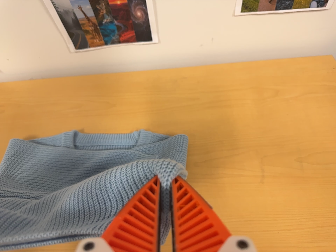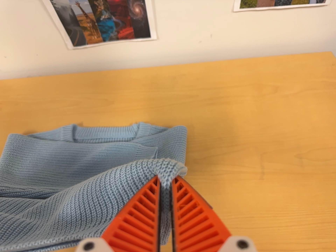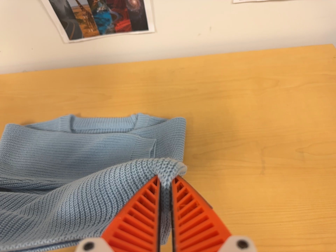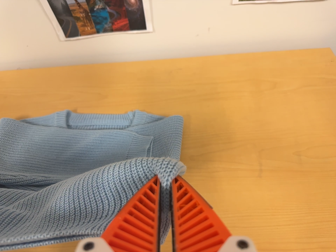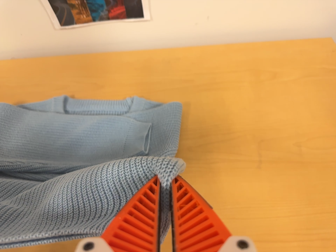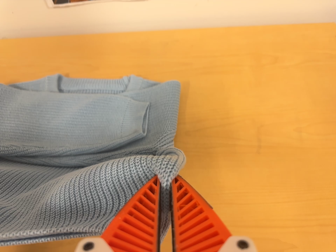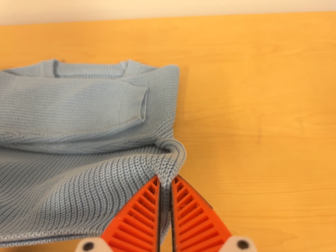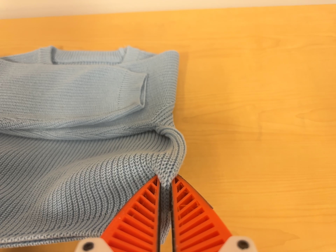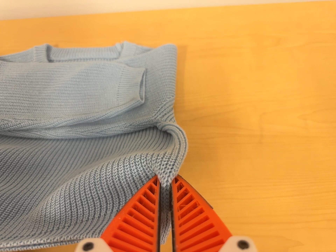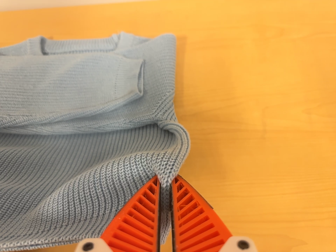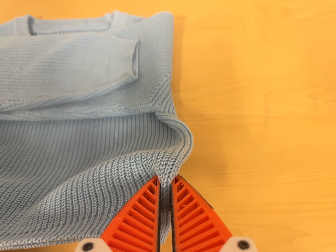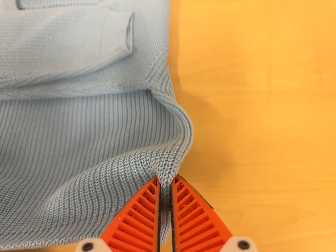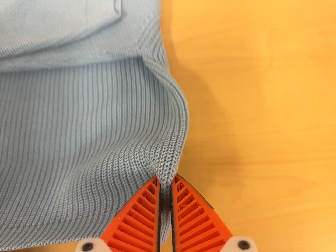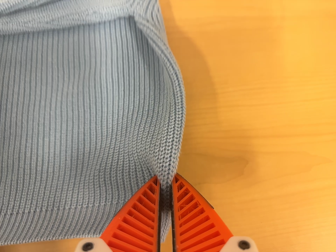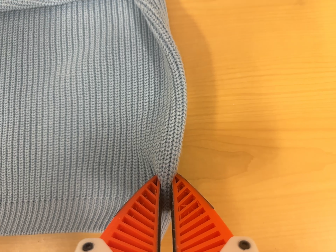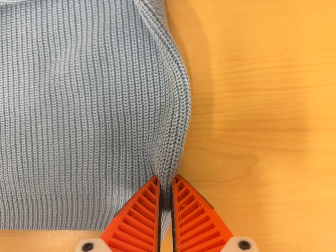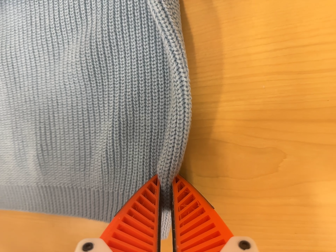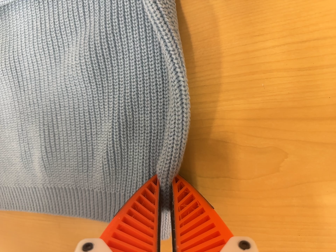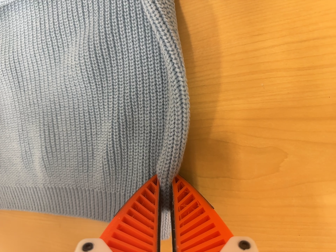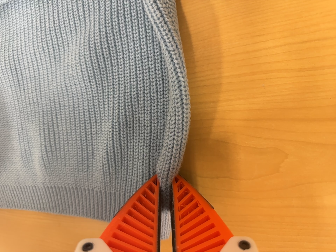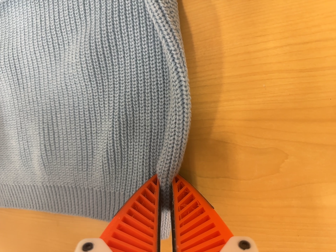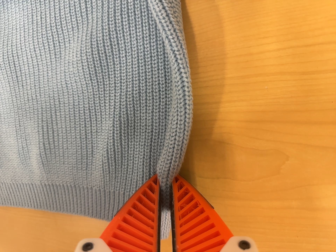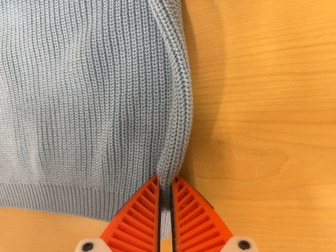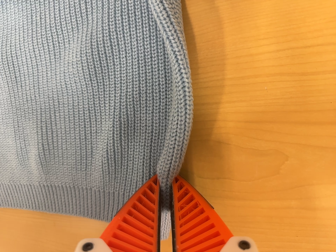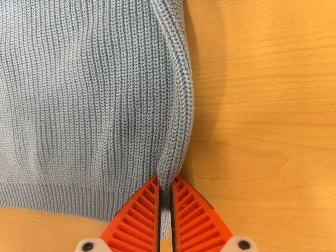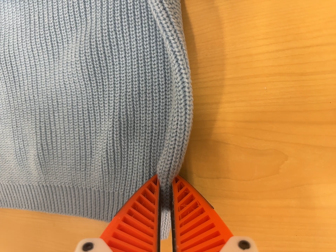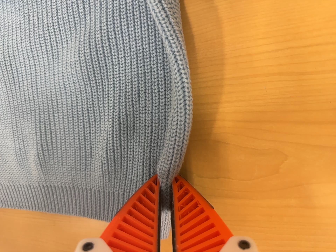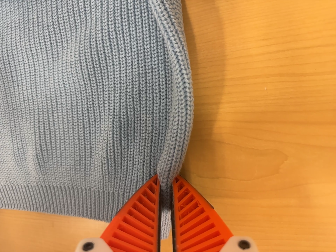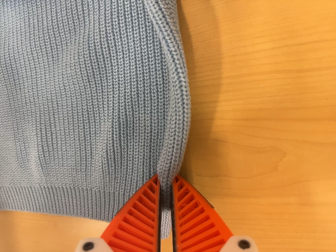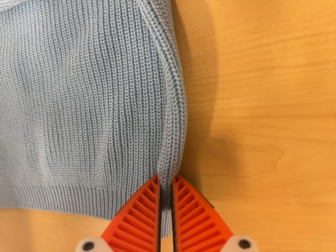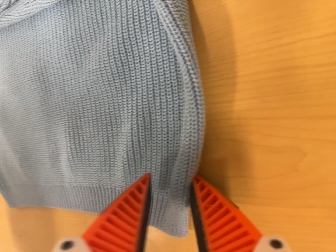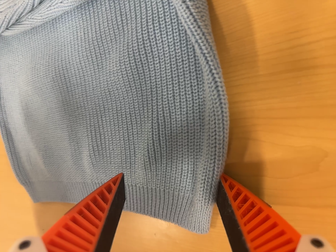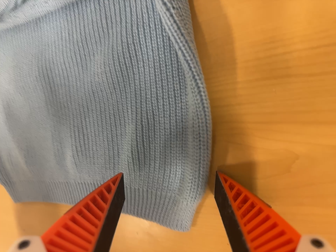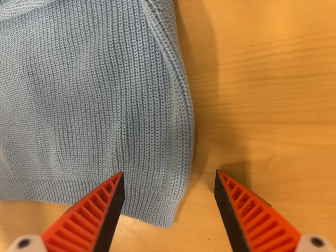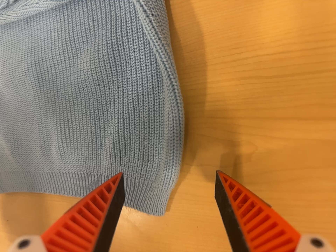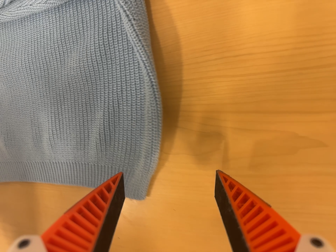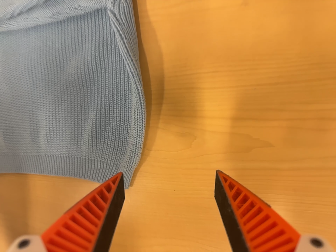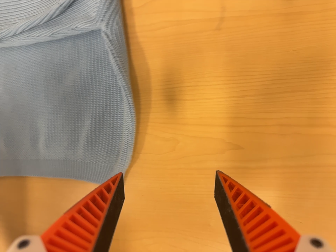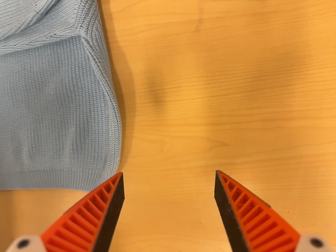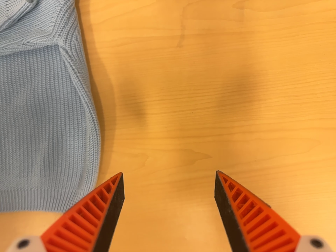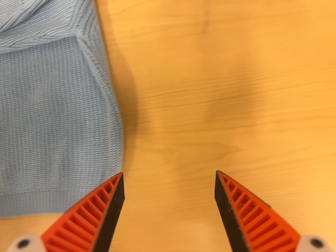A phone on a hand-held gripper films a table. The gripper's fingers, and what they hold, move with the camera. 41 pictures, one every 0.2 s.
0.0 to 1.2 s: The camera travels forward and toward the bottom of its view, about 6 cm, so what stands in front looms larger.
1.2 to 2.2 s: The camera travels forward, about 8 cm, so what stands in front looms larger. Its aim tips toward the bottom of its view by about 10 degrees, and the scene shifts upward.
2.2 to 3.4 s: The camera pans to its left by about 25 degrees. It travels forward and to its right, about 14 cm, so what stands in front looms larger. Its aim tips toward the bottom of its view by about 25 degrees, and the scene shifts upward.
3.4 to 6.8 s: The camera shifts only a little, or ends up much as it began.
6.8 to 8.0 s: The camera swings to its right by about 20 degrees, and the scene slides to the left. It travels backward, about 12 cm, so what stands in front gets smaller. Its aim tips toward the top of its view by about 10 degrees.
The film runs backward here.
